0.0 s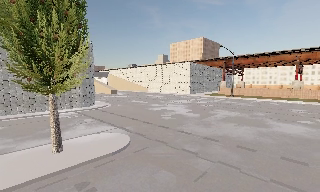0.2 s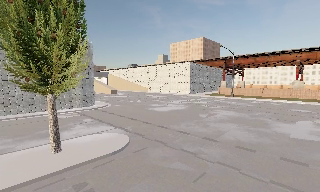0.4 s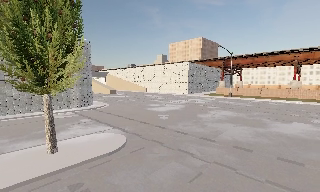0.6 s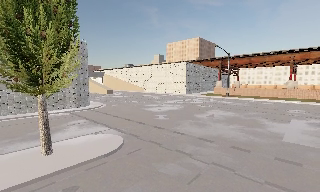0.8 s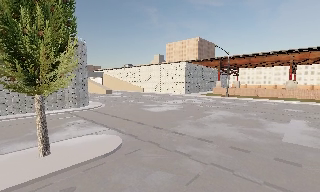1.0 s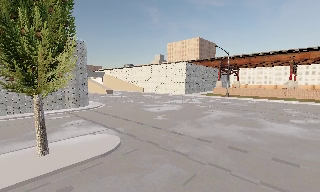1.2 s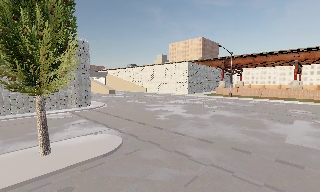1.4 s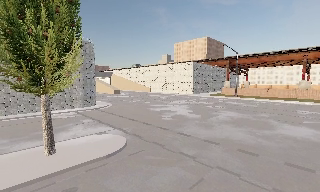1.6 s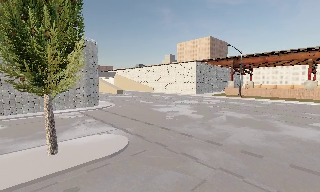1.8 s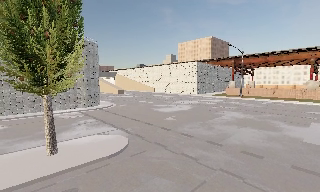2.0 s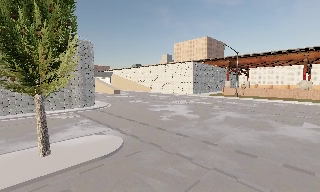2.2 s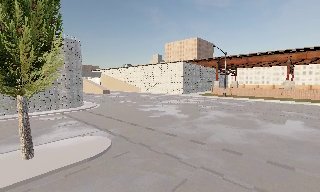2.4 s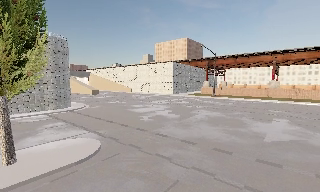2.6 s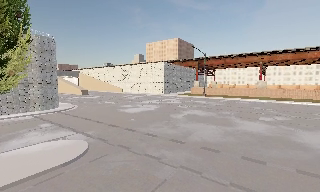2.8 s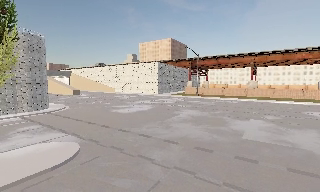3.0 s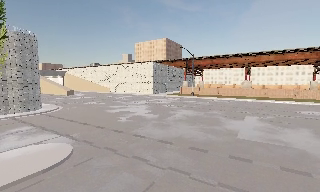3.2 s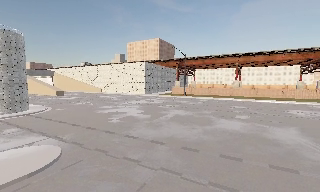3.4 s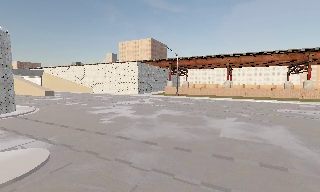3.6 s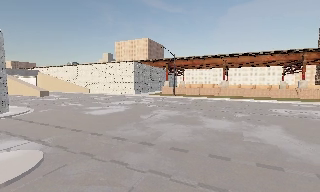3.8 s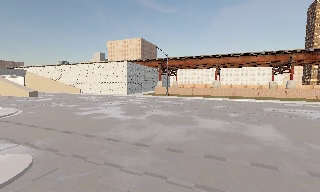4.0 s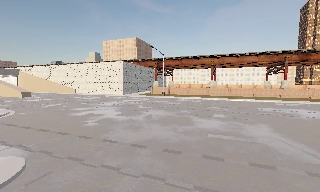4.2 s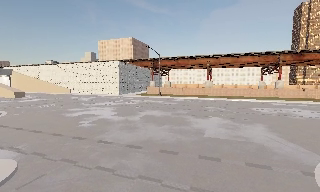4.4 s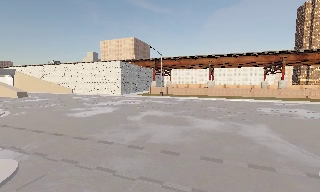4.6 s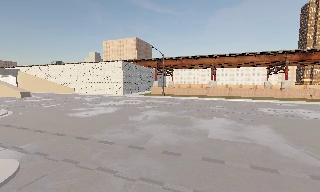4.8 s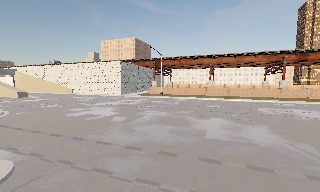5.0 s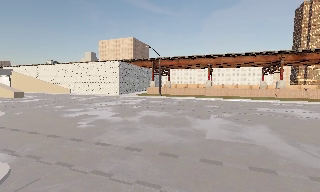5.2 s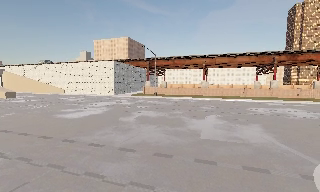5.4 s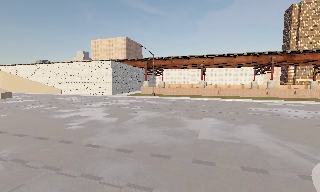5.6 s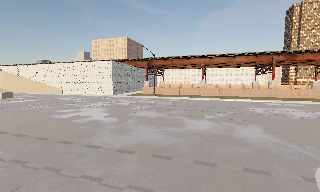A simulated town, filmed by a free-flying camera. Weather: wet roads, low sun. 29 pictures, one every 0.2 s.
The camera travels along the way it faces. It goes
forward.
0.0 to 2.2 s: The camera travels to its right and forward, about 1 m, so close, fixed things drift to the left.
2.2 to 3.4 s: The scene slides to the left, as the camera pans about 15 degrees to its right.
3.4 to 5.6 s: The camera travels forward, about 1 m, so what stands in front looms larger.
The film runs forward here.
